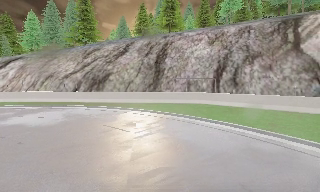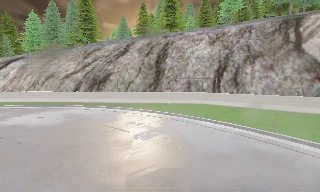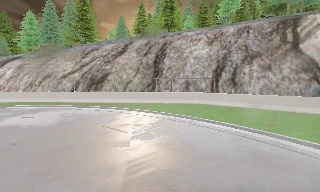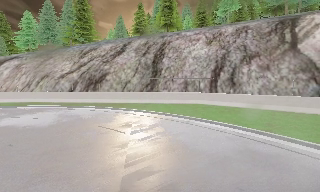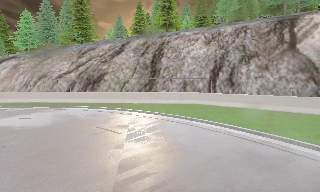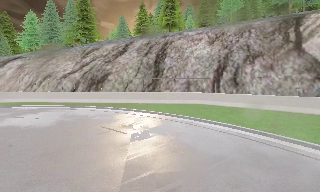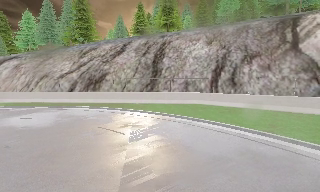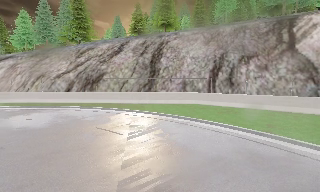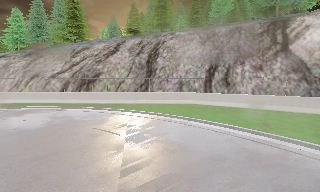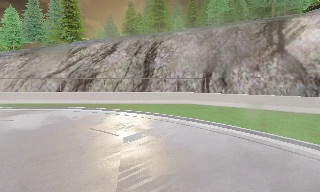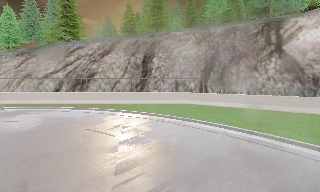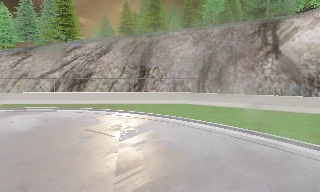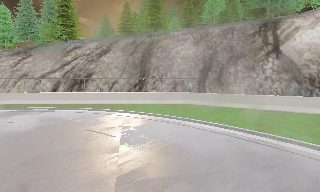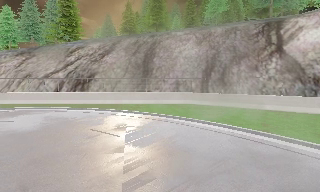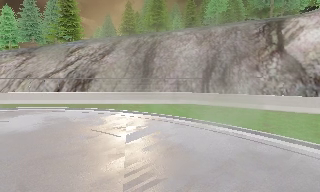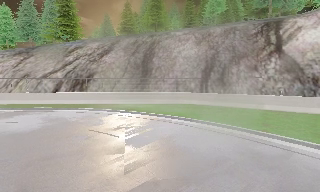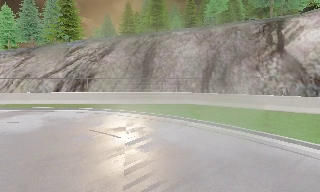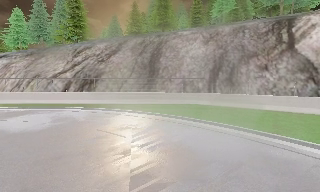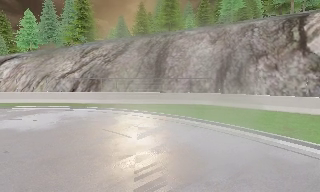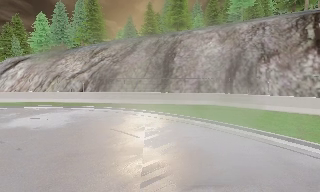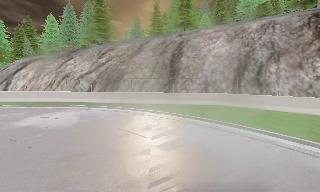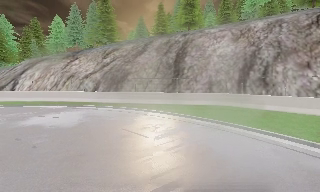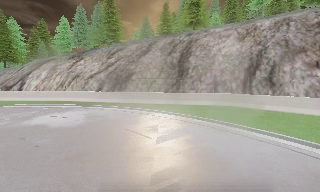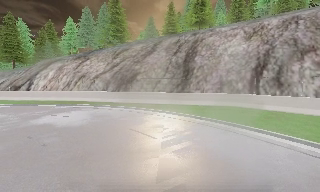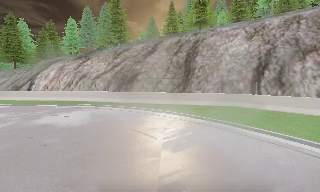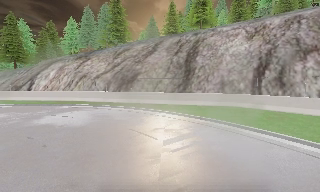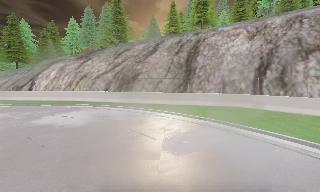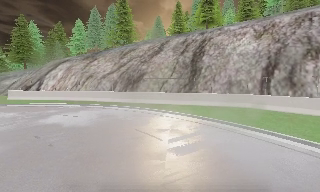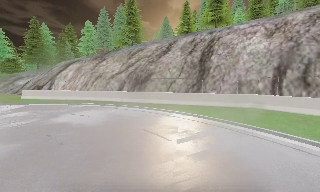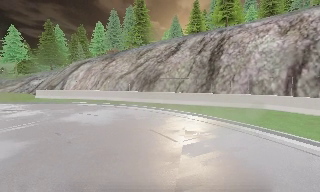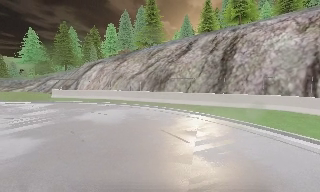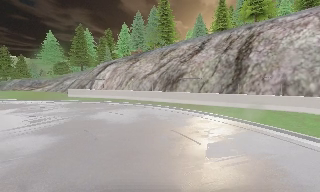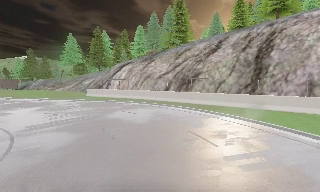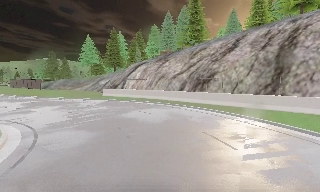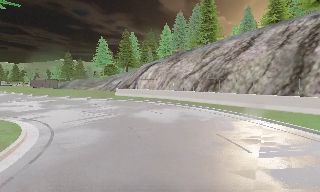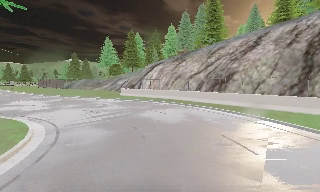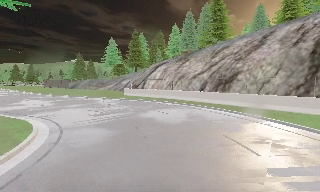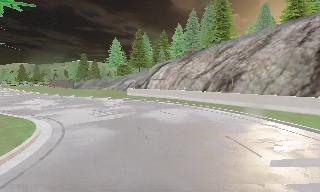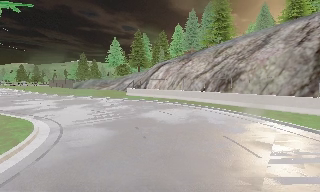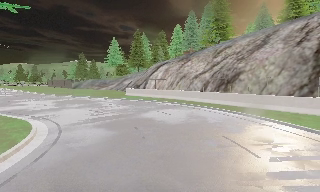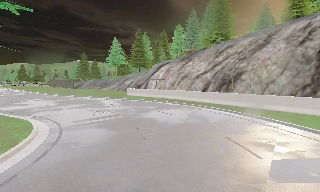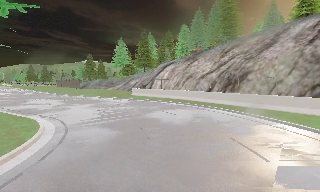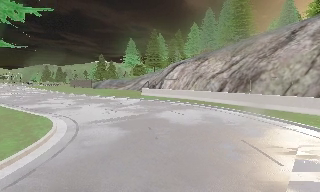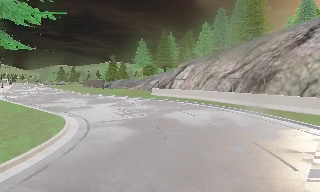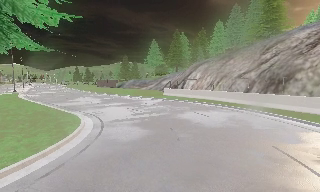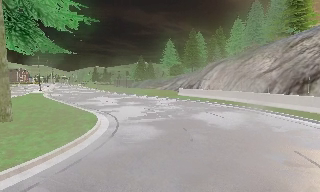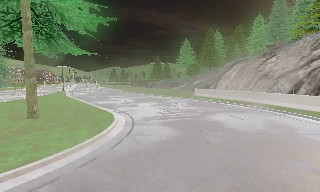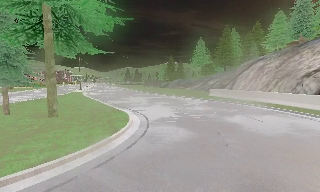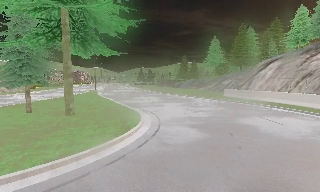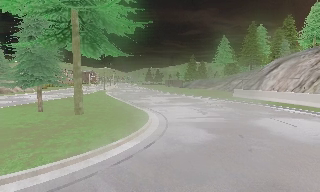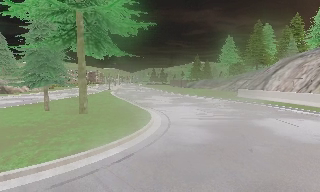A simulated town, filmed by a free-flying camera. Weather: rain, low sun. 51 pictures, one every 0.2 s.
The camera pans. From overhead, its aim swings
counterclockwise.
The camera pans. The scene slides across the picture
to the right.
0.0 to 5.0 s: The camera travels forward, about 1 m, so what stands in front looms larger.
5.0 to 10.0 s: The scene slides to the right, as the camera pans about 75 degrees to its left. It travels forward and to its right, about 1 m.
The film runs forward here.
